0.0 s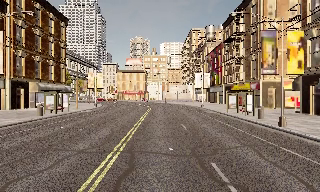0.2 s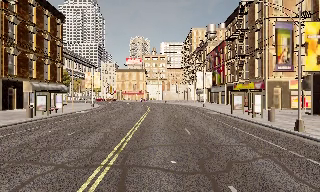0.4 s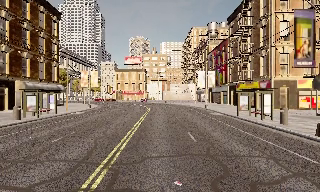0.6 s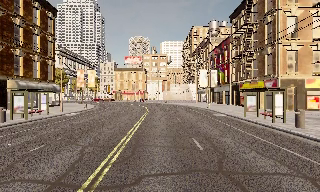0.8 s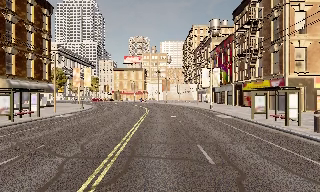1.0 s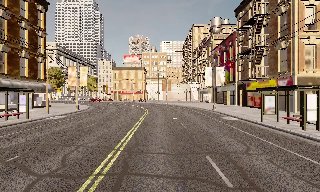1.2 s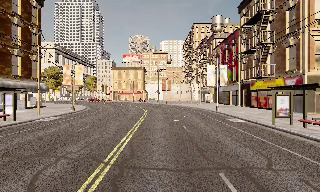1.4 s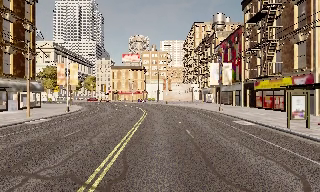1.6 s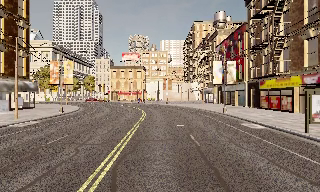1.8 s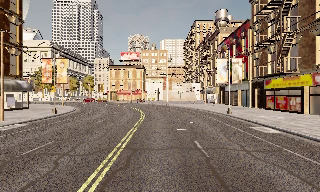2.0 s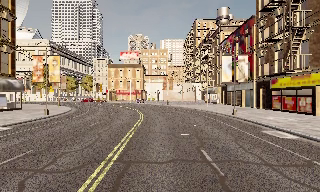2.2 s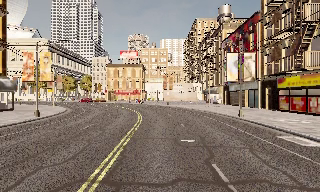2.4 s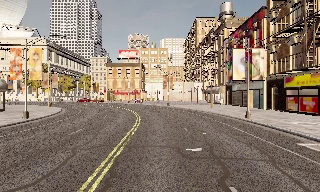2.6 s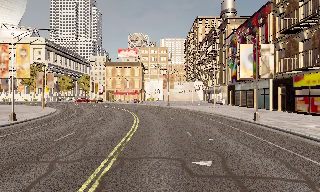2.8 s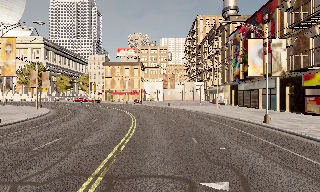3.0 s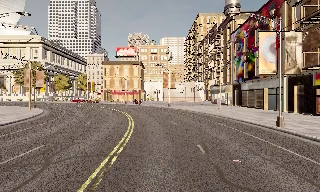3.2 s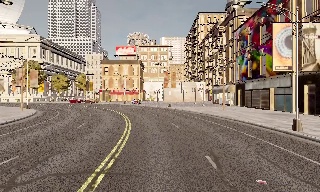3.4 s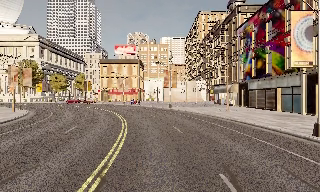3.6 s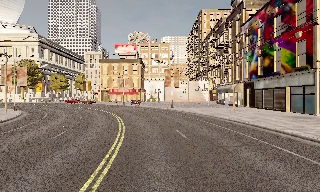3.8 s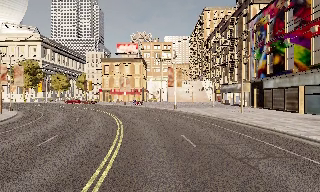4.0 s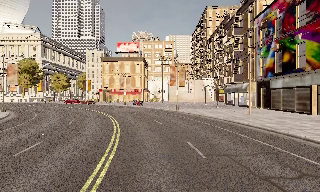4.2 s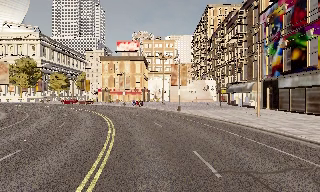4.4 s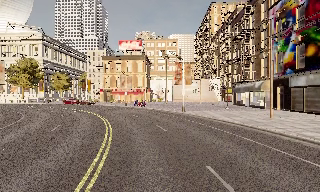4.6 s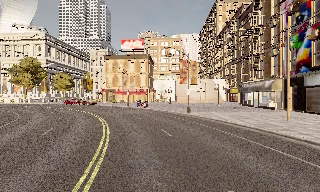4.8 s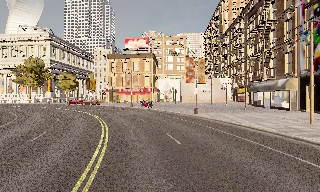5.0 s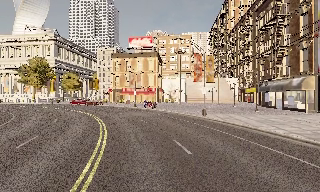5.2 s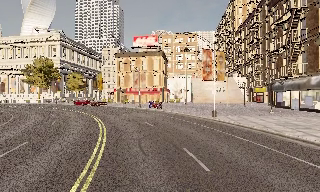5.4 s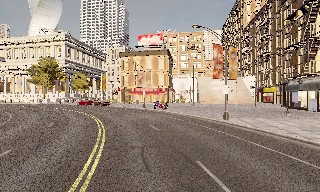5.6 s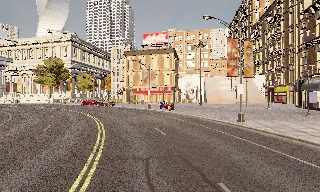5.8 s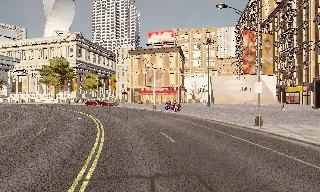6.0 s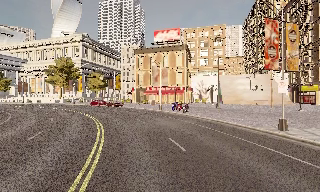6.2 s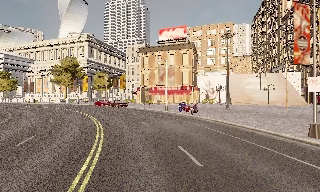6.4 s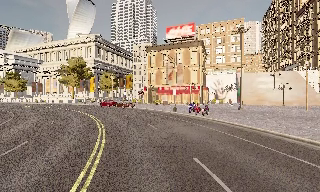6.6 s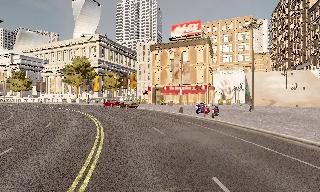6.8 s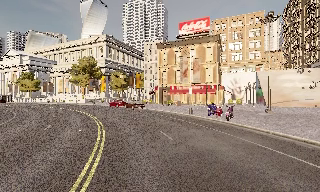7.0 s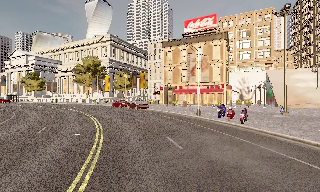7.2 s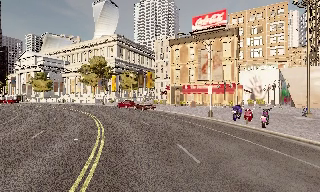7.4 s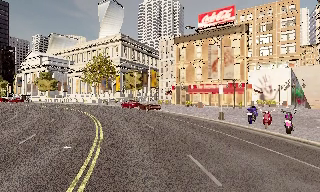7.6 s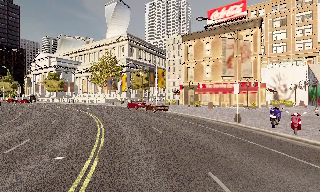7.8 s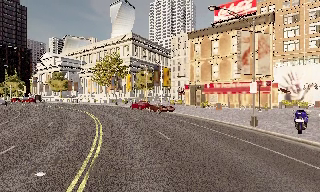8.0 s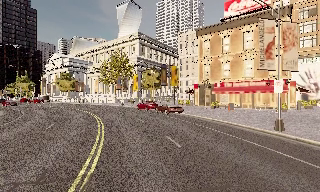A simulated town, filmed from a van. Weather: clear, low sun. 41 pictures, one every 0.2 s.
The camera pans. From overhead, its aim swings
counterclockwise.
The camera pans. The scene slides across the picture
to the right.
0.0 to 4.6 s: The camera travels forward, about 30 m, so what stands in front looms larger.
4.6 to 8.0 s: The camera swings to its left by about 30 degrees, and the scene slides to the right. It travels forward, about 25 m.
The film runs forward here.
